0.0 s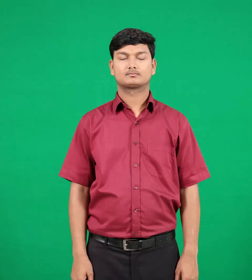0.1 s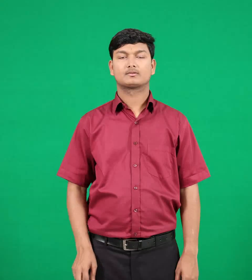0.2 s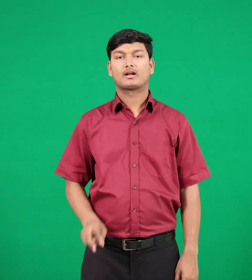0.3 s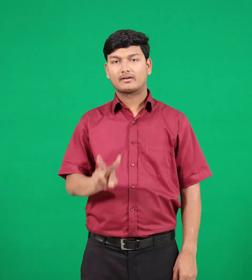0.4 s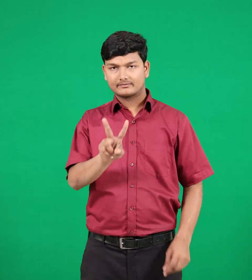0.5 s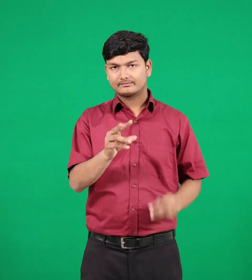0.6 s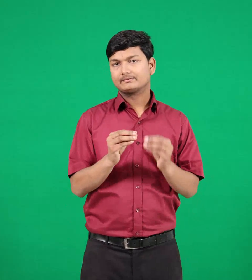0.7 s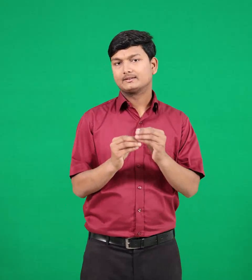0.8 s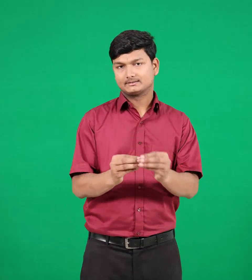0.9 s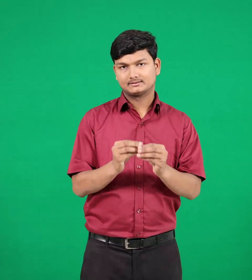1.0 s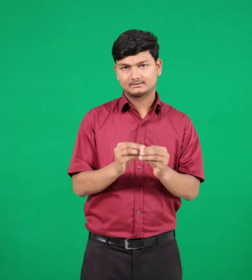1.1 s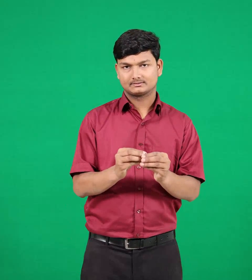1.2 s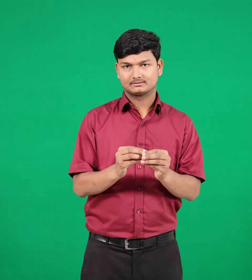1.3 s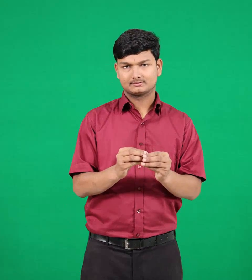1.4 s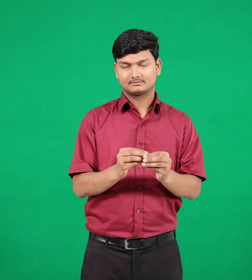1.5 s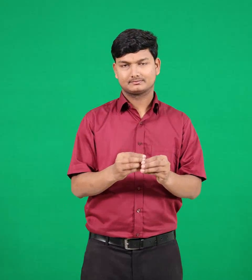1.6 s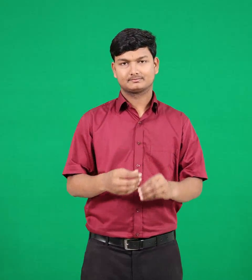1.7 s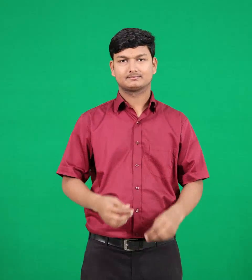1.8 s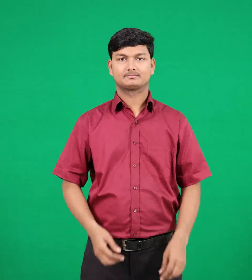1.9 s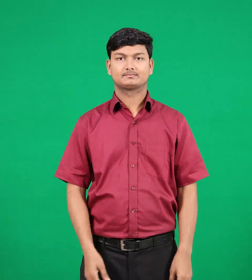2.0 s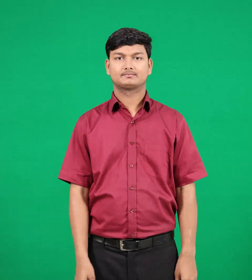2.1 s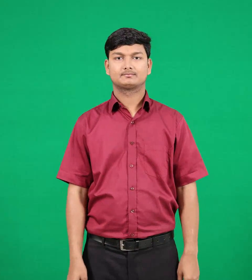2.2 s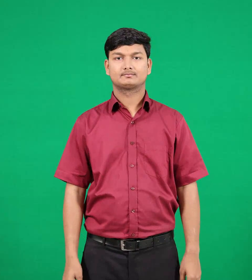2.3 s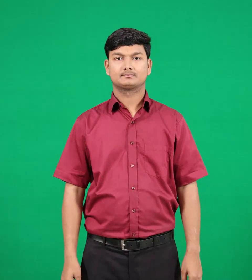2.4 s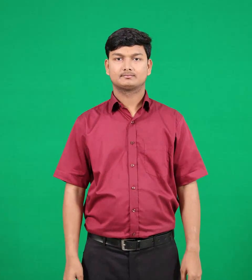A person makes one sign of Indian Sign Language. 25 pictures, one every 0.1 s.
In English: vegetable
